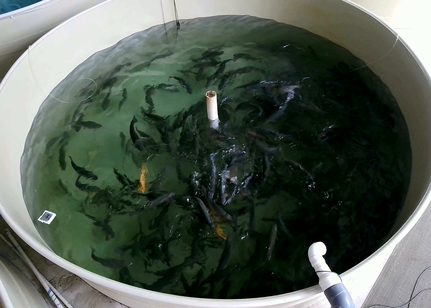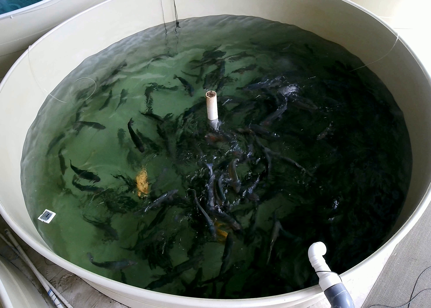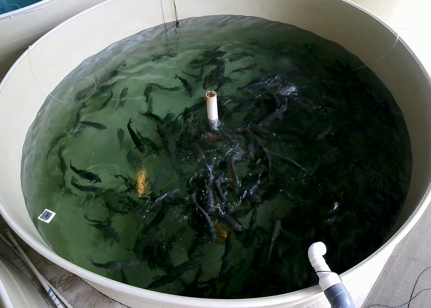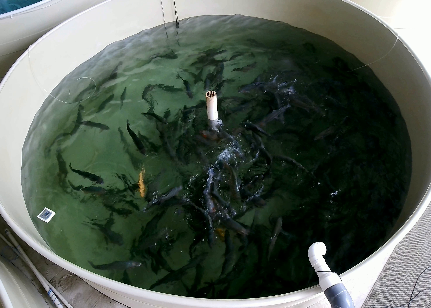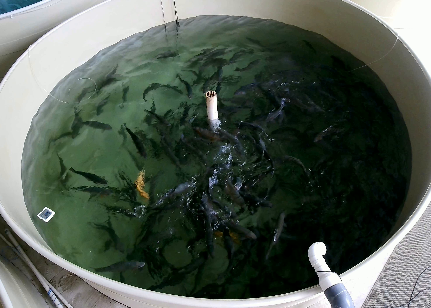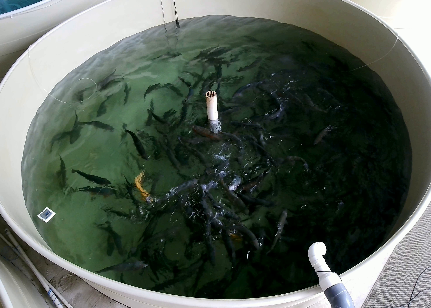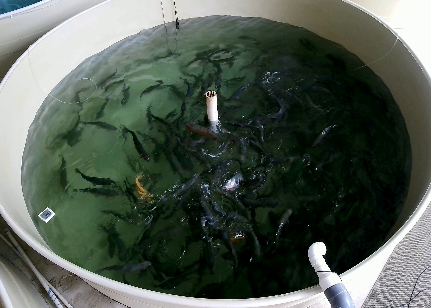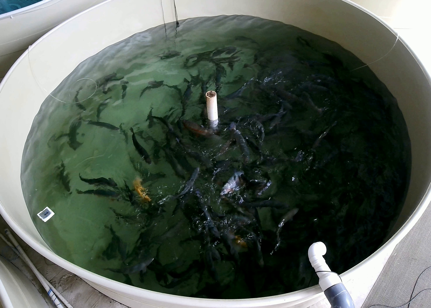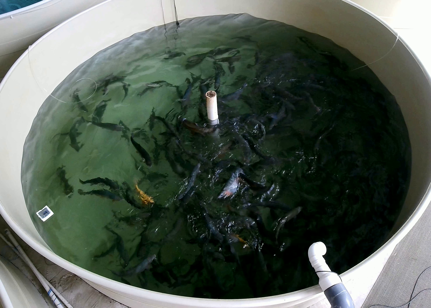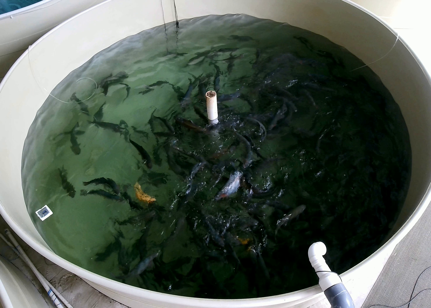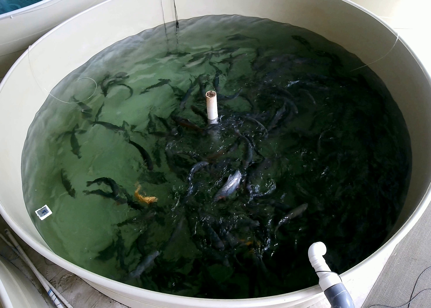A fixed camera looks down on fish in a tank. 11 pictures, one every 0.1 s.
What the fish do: Foraging.
